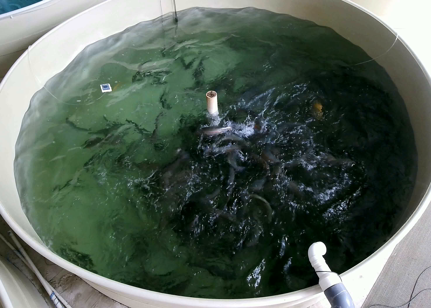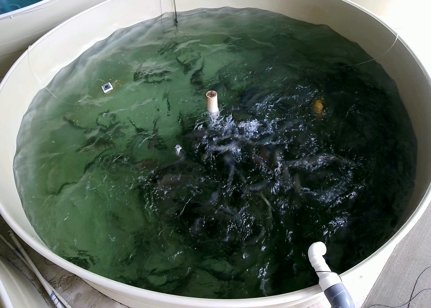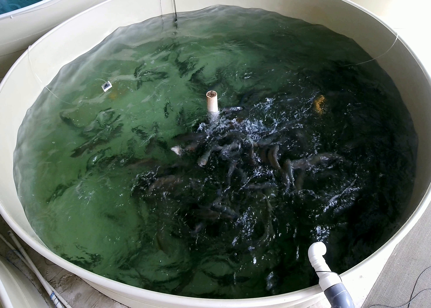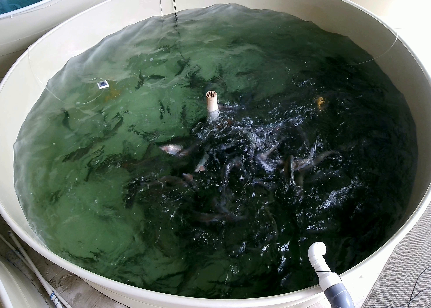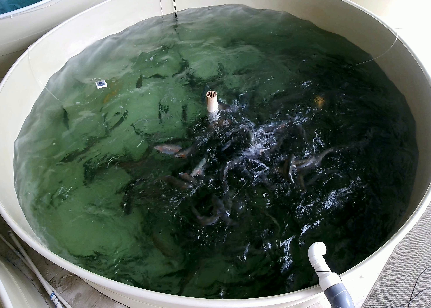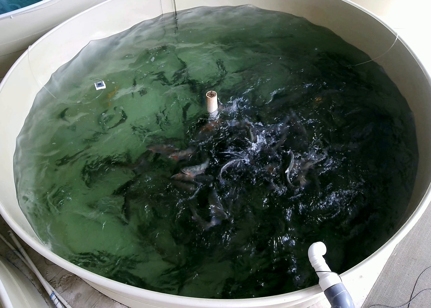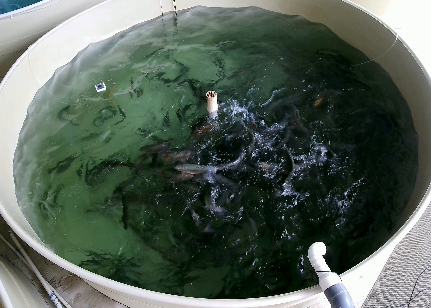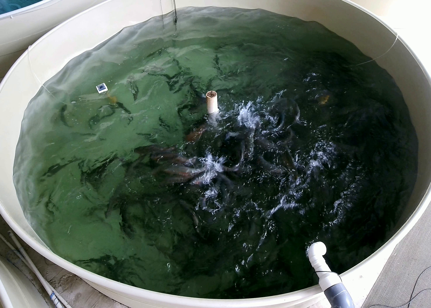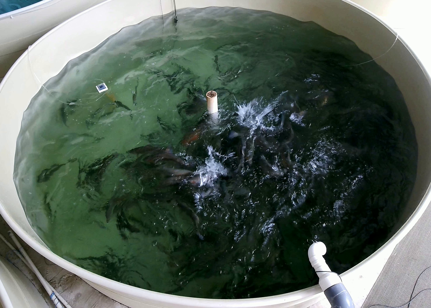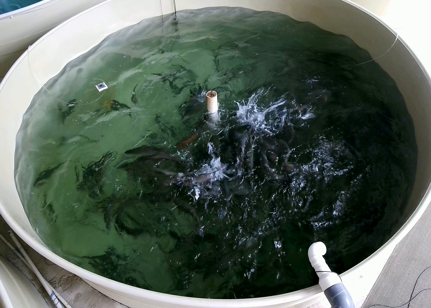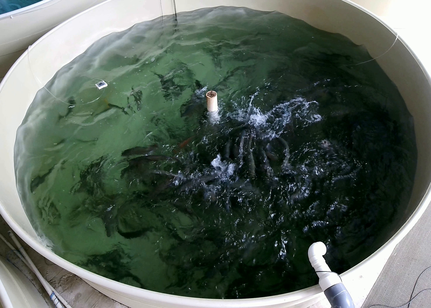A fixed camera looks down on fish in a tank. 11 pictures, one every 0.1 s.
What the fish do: Strong feeding.
